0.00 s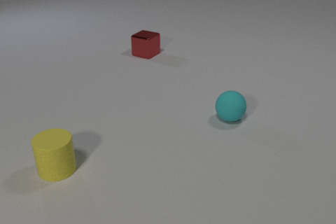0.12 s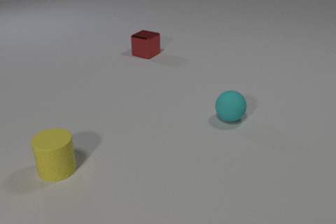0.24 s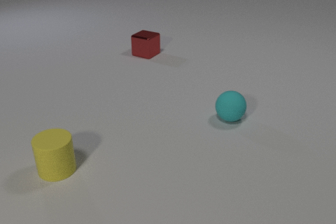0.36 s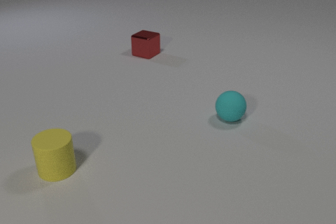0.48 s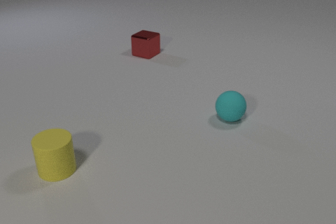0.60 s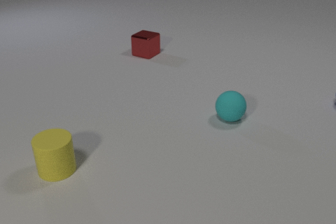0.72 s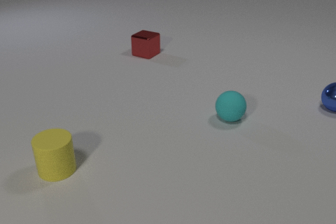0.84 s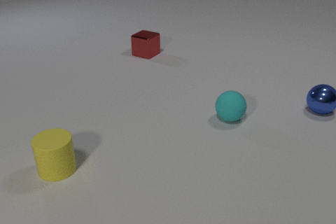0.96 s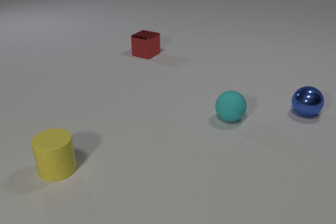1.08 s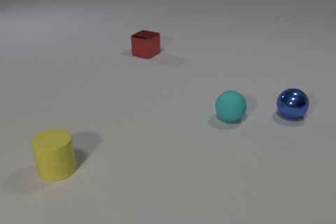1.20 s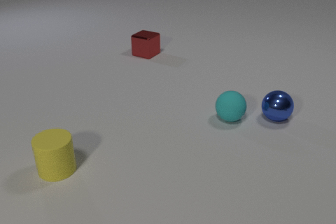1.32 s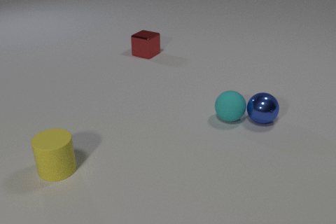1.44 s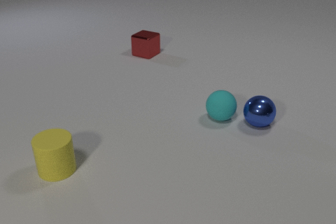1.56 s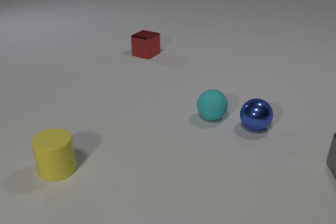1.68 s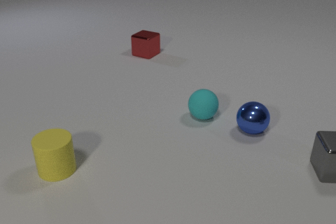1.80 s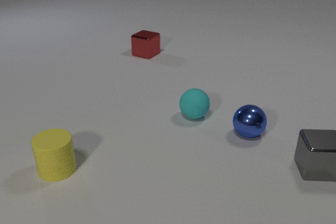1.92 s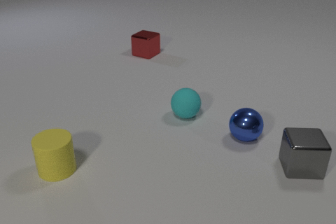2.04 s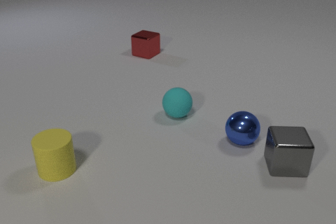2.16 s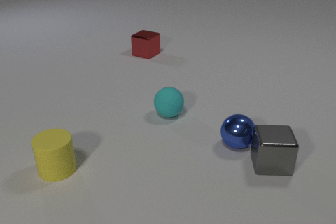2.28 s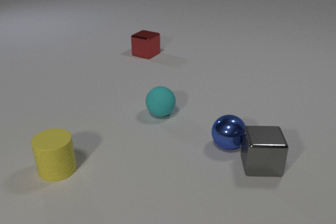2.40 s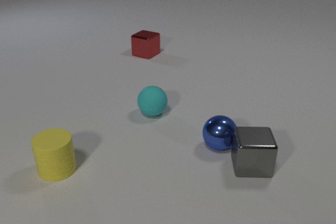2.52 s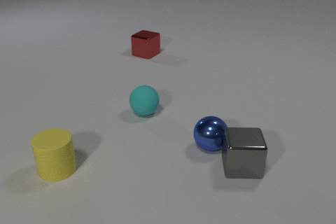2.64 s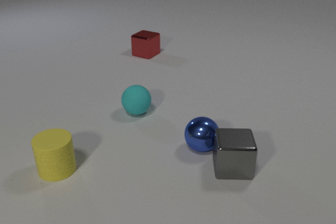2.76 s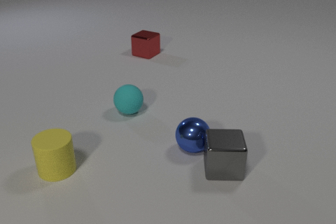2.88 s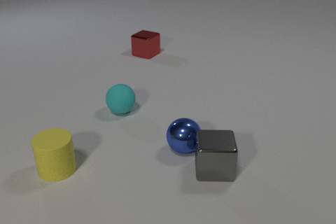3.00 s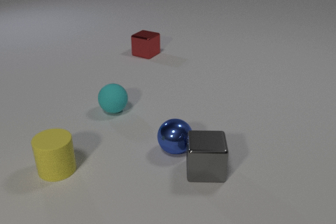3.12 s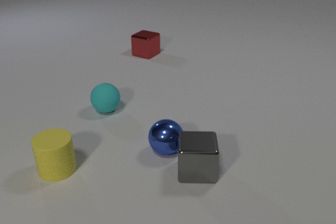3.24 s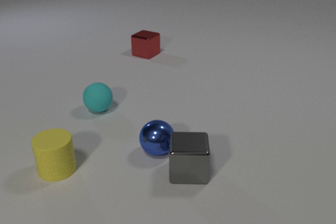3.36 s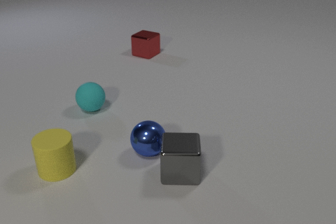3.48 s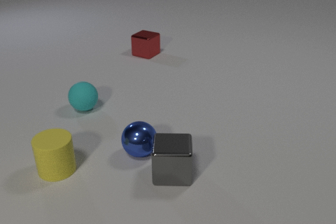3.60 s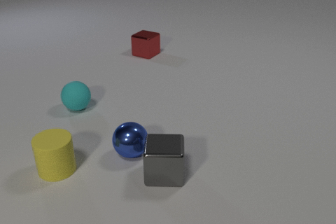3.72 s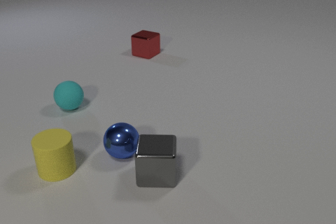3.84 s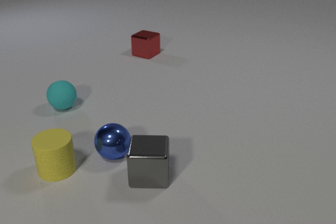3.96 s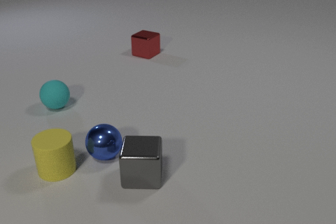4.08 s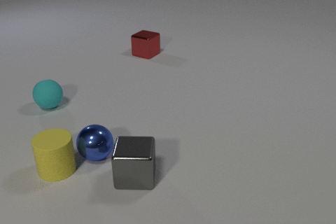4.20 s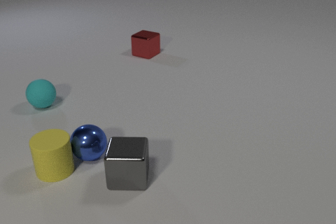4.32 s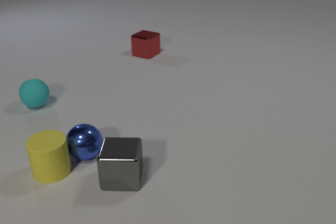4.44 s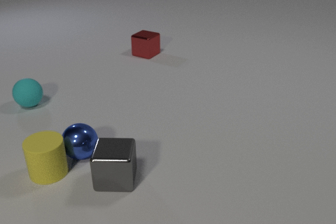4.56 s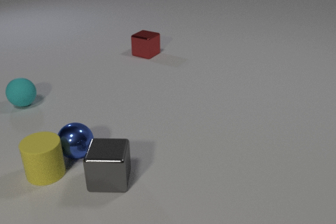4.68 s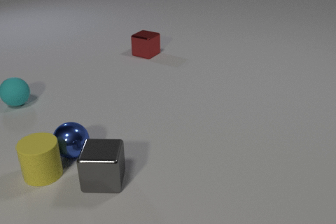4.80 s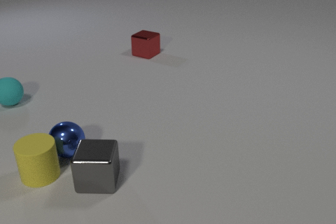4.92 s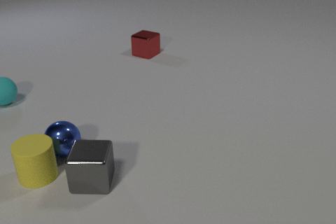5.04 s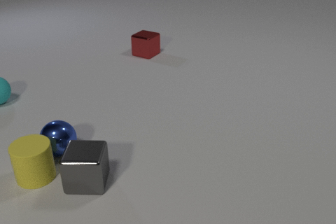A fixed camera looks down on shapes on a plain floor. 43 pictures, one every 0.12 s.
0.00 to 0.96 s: The blue metal sphere comes in at the right edge, rolls to the left and toward the camera.
0.96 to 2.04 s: The blue metal sphere rolls toward the camera and to the left. The cyan rubber sphere rolls to the left. The gray metal cube comes in at the right edge, slides to the left. The blue metal sphere and the cyan rubber sphere collide.
2.04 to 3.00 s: The blue metal sphere rolls to the left. The cyan rubber sphere rolls to the left. The gray metal cube slides to the left. The blue metal sphere and the gray metal cube collide.
3.00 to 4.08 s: The blue metal sphere rolls to the left. The cyan rubber sphere rolls to the left. The gray metal cube slides to the left.
4.08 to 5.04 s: The blue metal sphere rolls to the left and away from the camera. The cyan rubber sphere rolls to the left and away from the camera. The gray metal cube slides to the left. The yellow rubber cylinder slides to the left. The blue metal sphere and the yellow rubber cylinder collide.
What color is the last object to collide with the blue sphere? yellow.
How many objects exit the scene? 0.
How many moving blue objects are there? 1.
